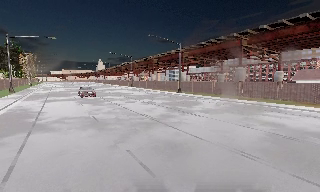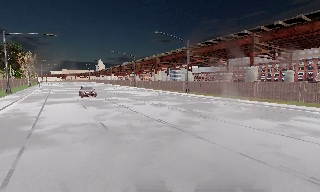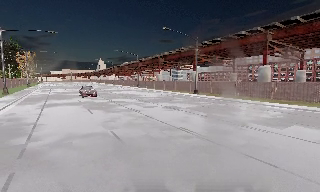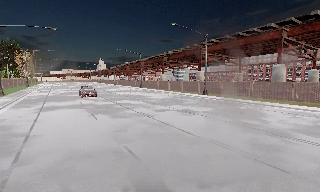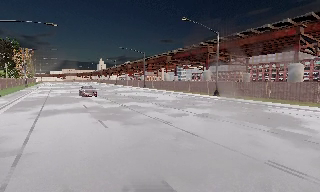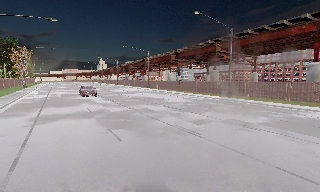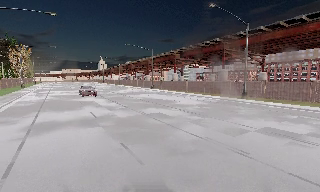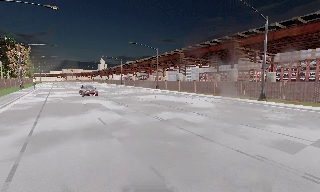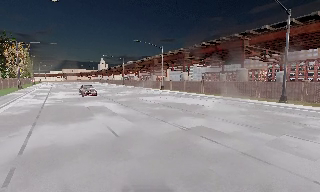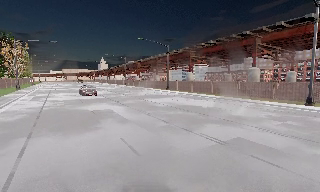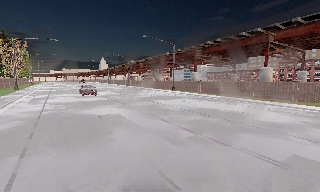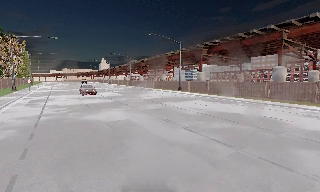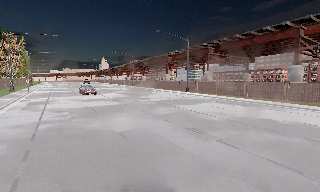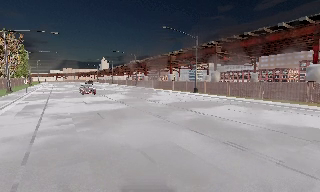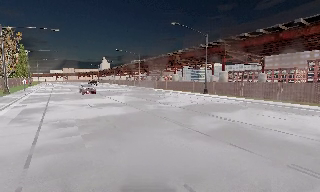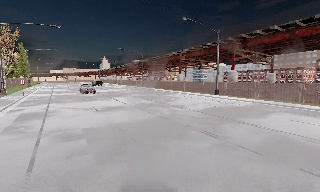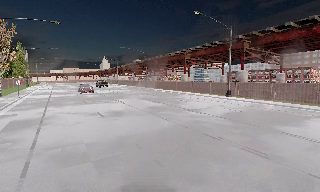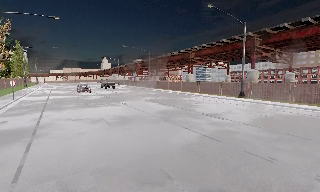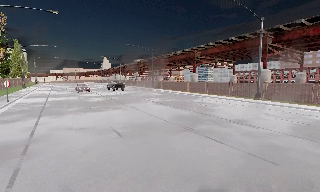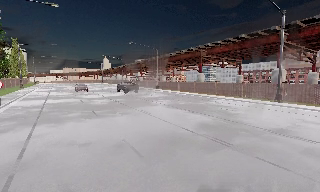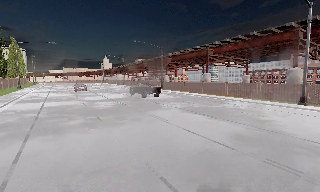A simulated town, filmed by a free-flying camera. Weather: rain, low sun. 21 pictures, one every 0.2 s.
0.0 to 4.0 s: The camera travels forward and to its left, about 45 m, so what stands in front looms larger.
The film runs backward here.
